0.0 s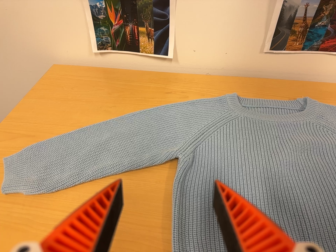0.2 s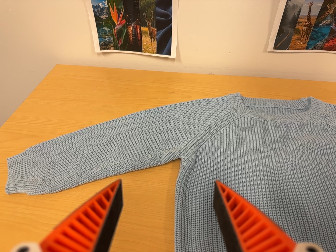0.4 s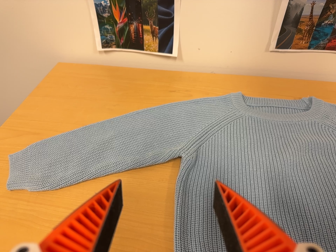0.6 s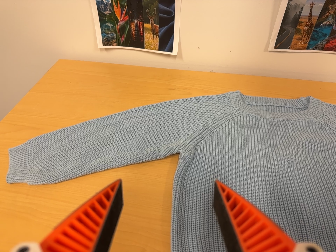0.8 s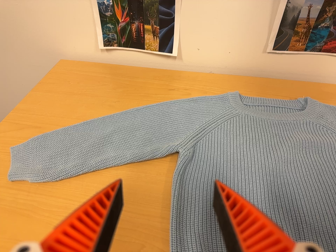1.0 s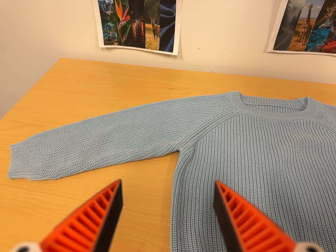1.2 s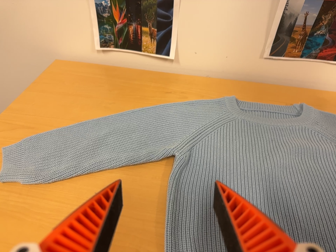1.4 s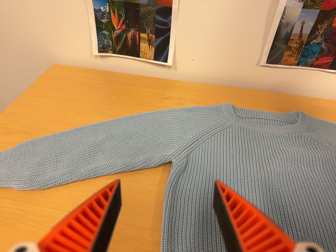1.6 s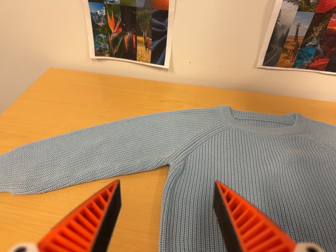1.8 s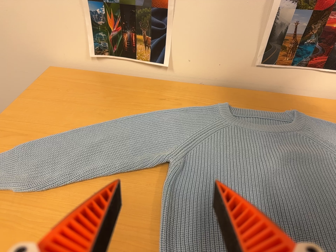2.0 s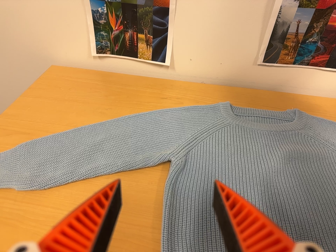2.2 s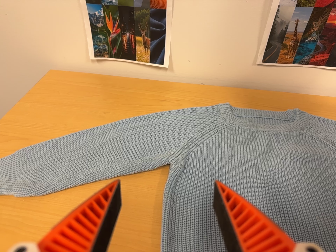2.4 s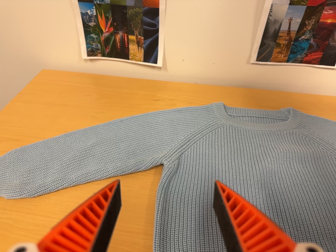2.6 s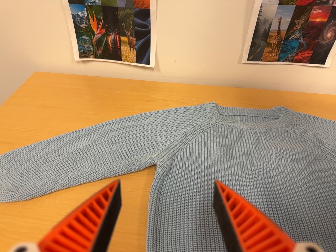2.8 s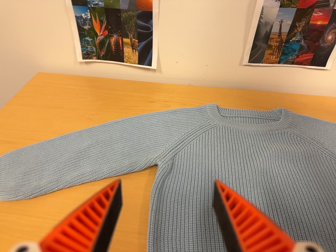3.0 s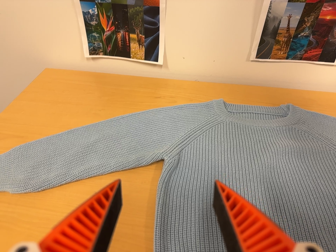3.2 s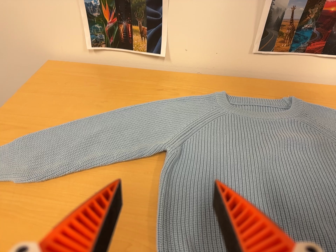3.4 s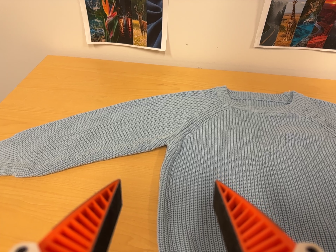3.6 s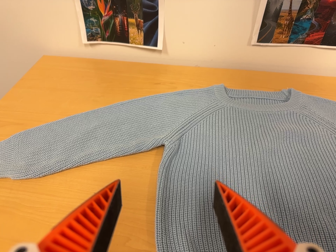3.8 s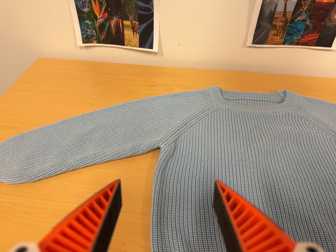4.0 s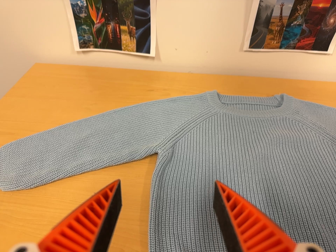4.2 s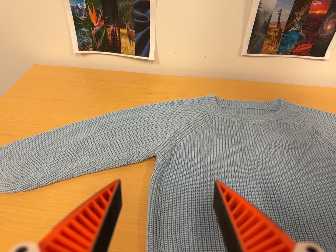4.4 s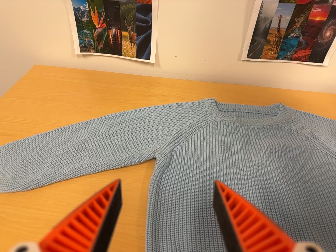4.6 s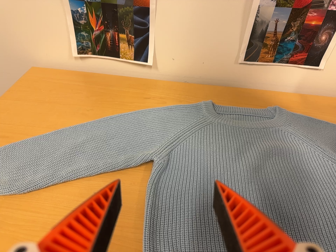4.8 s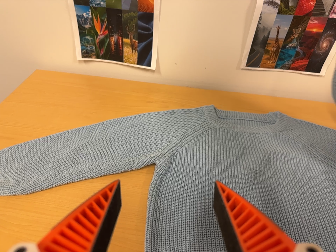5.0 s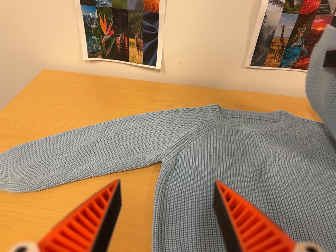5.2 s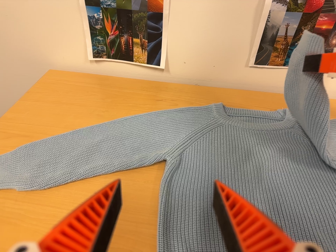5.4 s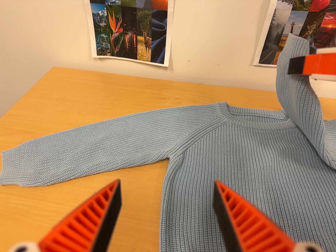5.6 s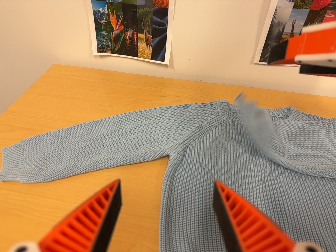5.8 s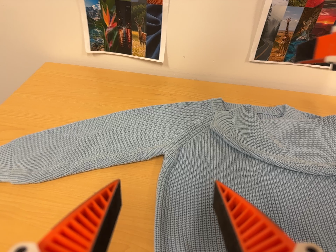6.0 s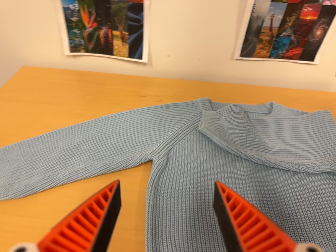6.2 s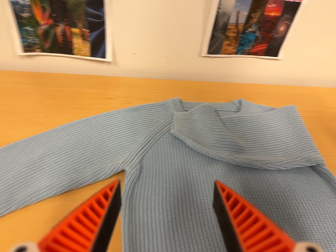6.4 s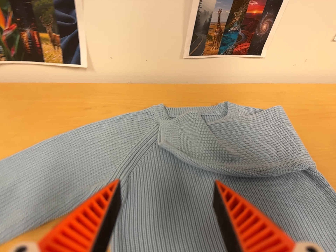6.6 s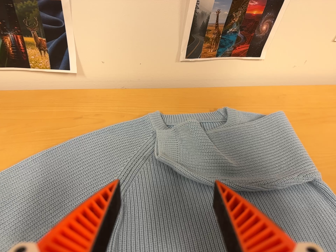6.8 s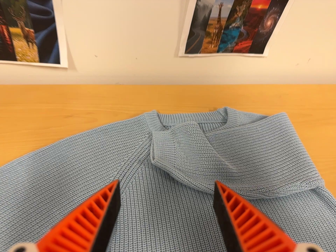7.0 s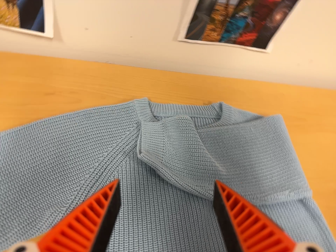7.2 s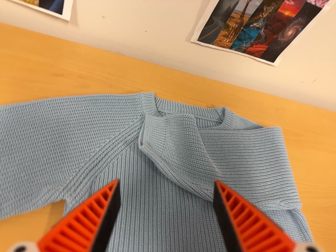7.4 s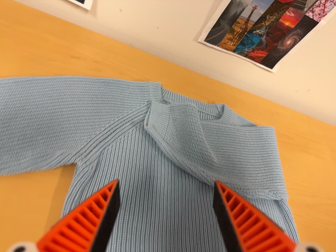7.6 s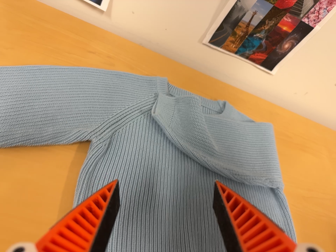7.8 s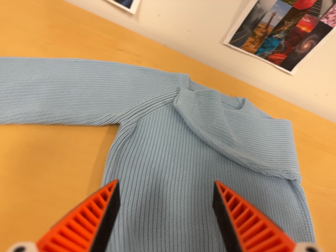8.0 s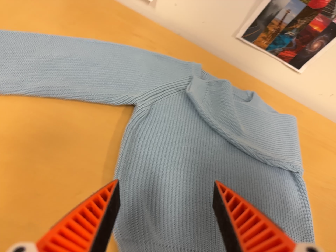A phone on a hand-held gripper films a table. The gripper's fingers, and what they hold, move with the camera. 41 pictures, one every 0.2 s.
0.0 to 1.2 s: The camera shifts only a little, or ends up much as it began.
1.2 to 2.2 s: The camera keeps its place and its aim.
2.2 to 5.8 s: The camera shifts only a little, or ends up much as it began.
5.8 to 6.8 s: The camera pans to its right by about 20 degrees. It travels forward and toward the top of its view, about 16 cm, so what stands in front looms larger. It rolls about its line of sight by about 10 degrees, and the scene rotates counterclockwise.
6.8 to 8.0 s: The camera travels toward the bottom of its view, backward and to its left, about 16 cm, so close, fixed things drift upward. It rolls about its line of sight by about 25 degrees, and the scene rotates clockwise.
The film runs forward here.
